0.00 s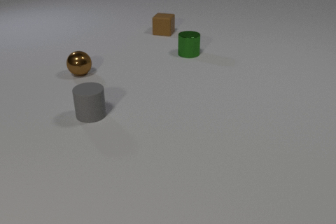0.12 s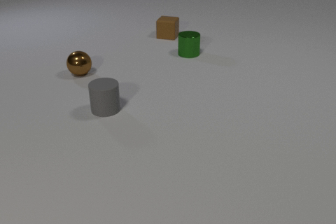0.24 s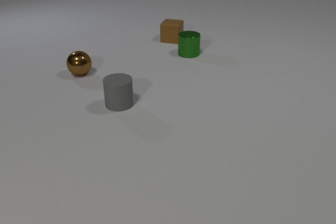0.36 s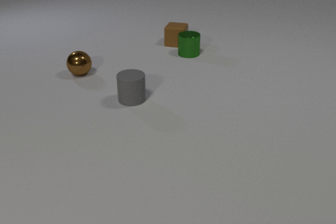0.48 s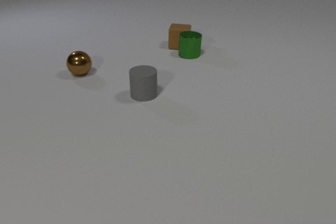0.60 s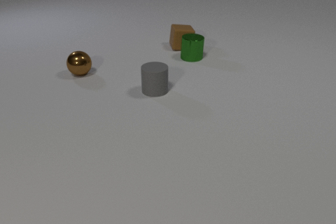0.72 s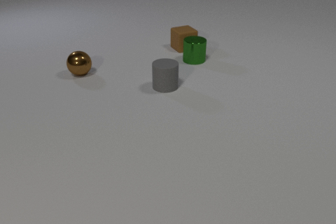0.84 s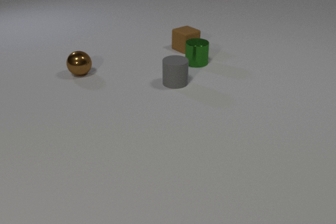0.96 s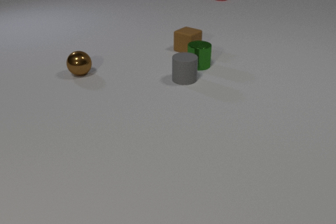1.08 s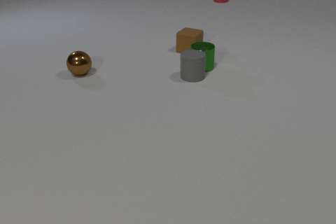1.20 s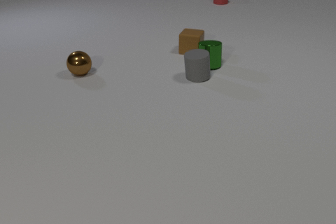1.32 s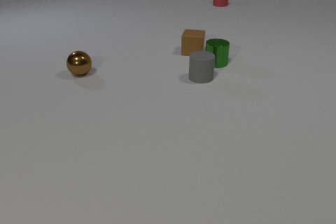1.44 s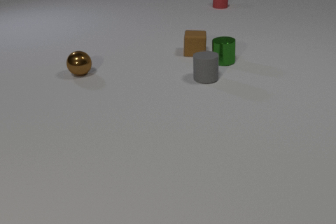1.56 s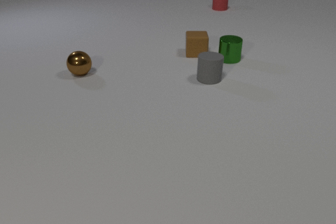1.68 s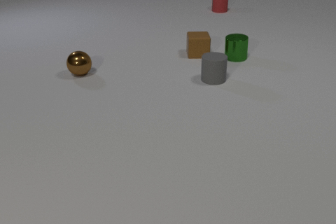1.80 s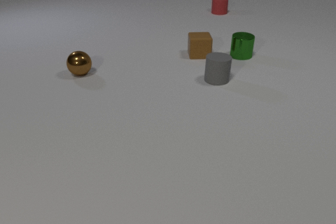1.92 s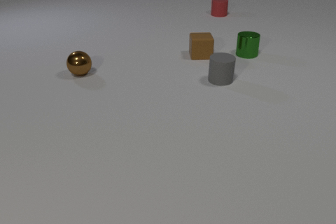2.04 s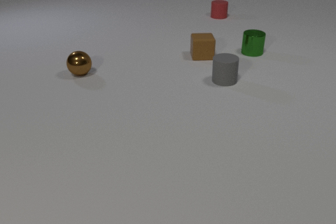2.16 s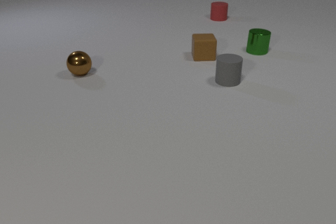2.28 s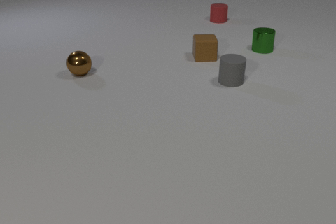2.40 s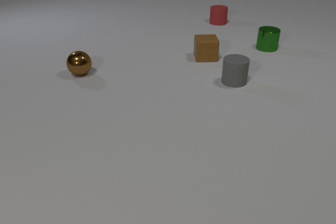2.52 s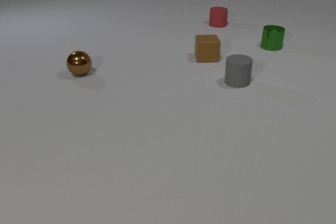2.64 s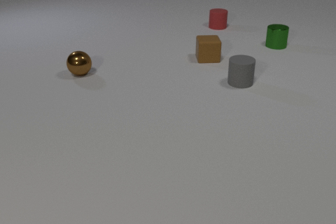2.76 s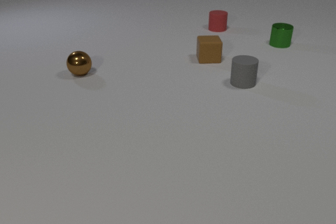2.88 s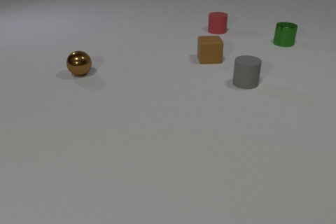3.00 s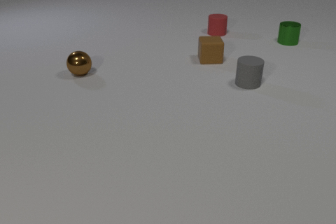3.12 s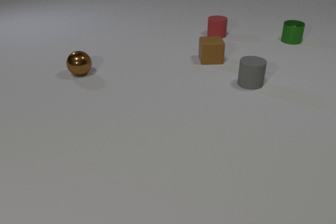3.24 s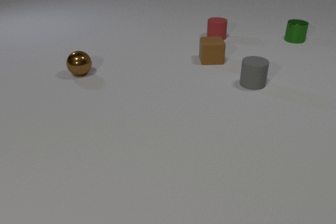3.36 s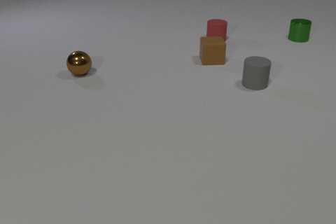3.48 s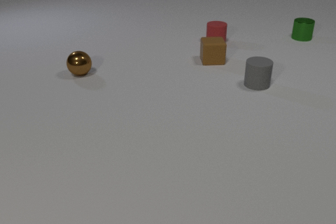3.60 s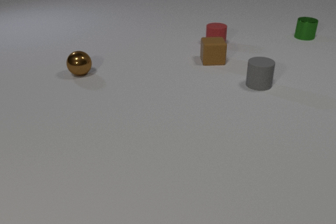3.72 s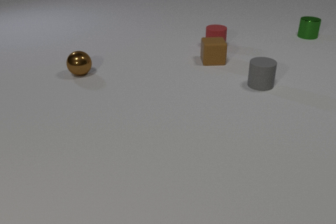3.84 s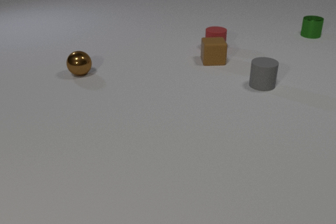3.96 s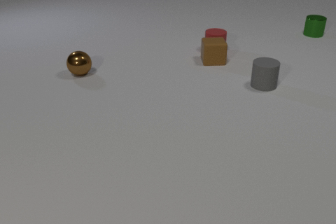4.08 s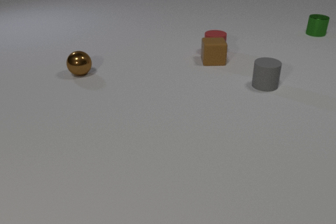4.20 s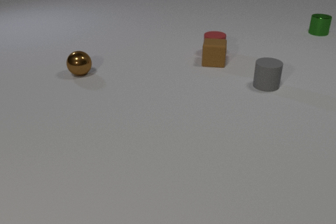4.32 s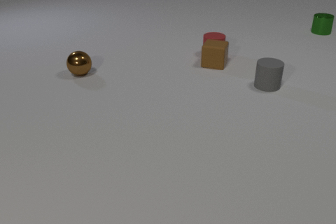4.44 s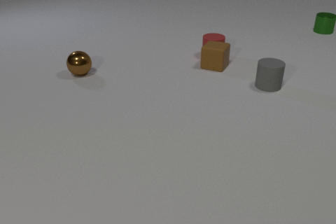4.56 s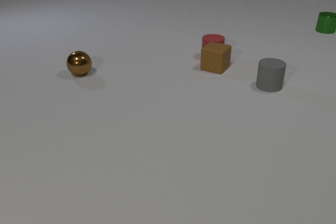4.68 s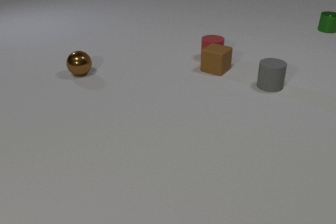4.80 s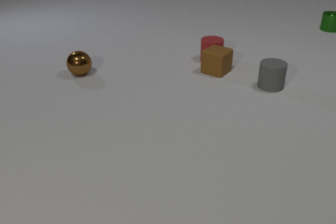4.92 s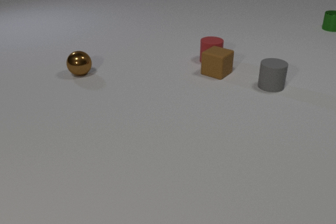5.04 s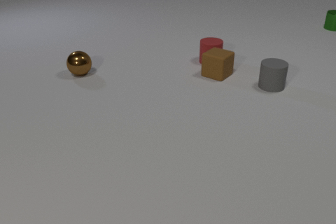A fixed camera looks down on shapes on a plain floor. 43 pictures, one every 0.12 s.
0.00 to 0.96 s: The brown rubber cube slides toward the camera and to the right, spins counterclockwise seen from above by about 75 degrees, its near face sliding to the right. The green metal cylinder slides toward the camera. The red rubber cylinder comes in at the top edge, slides toward the camera. The gray rubber cylinder slides to the right and away from the camera. The brown rubber cube and the green metal cylinder collide.
0.96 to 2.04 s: The brown rubber cube slides toward the camera and to the right, spins so that its near face slides to the right, counterclockwise seen from above. The green metal cylinder slides to the right and away from the camera. The red rubber cylinder slides toward the camera. The gray rubber cylinder slides to the right. The green metal cylinder and the gray rubber cylinder collide.
2.04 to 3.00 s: The brown rubber cube slides toward the camera and to the right. The green metal cylinder slides away from the camera and to the right. The red rubber cylinder slides toward the camera. The gray rubber cylinder slides to the right.
3.00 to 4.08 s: The green metal cylinder slides away from the camera and to the right. The red rubber cylinder slides toward the camera. The gray rubber cylinder slides to the right. The brown rubber cube and the red rubber cylinder collide.
4.08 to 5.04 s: The brown rubber cube slides toward the camera, spins clockwise seen from above by about 45 degrees, its near face sliding to the left. The green metal cylinder slides away from the camera and to the right. The red rubber cylinder slides toward the camera. The gray rubber cylinder slides to the right.
What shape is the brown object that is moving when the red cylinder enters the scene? cube.
What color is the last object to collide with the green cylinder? gray.
How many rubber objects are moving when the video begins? 2.
